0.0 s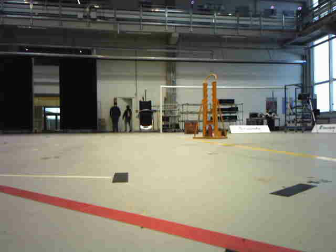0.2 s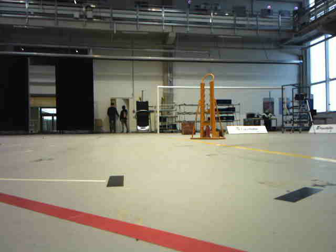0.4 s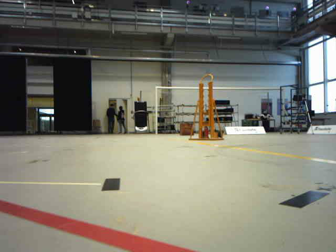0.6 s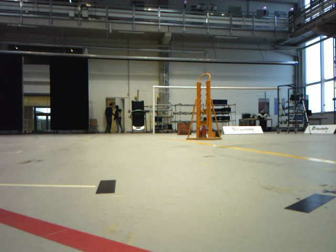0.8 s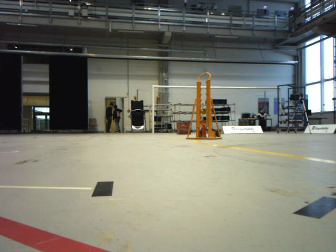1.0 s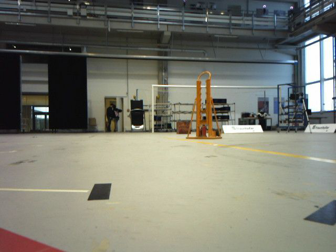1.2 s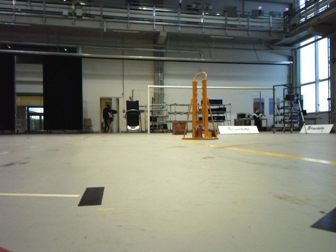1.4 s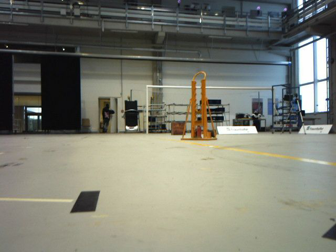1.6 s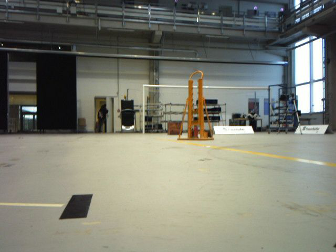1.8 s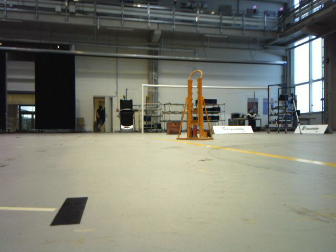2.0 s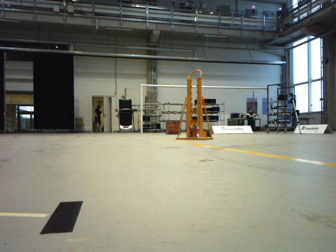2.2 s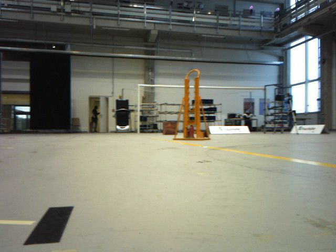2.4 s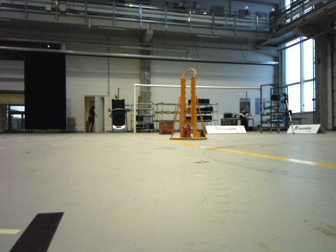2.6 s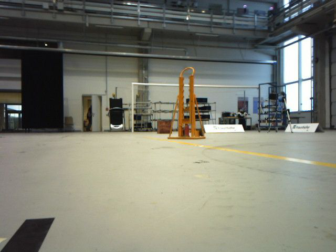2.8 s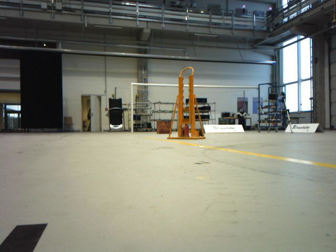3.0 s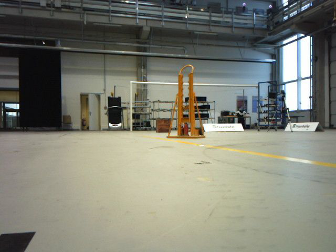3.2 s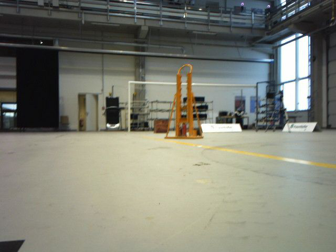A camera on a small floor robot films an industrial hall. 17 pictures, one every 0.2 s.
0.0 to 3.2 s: The camera travels forward, about 0.6 m, so what stands in front looms larger.
The film runs forward here.
